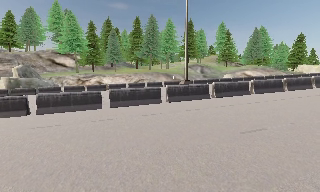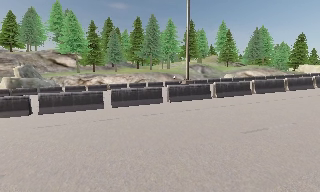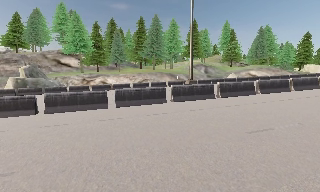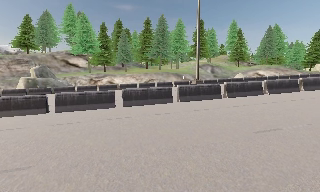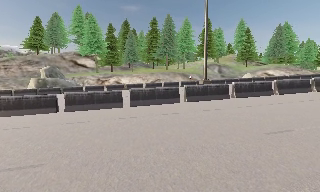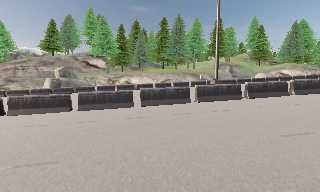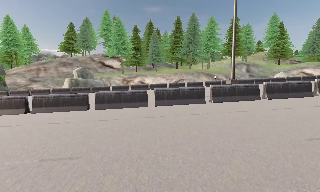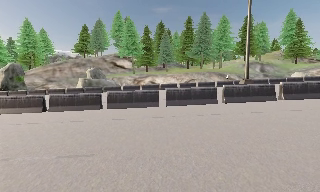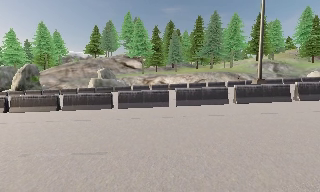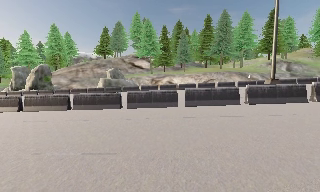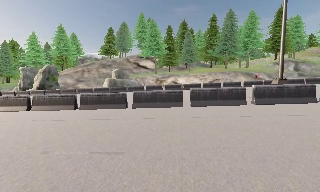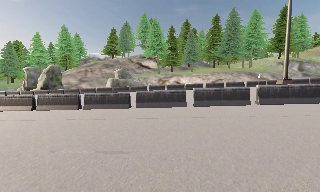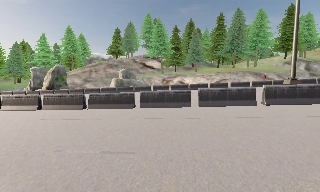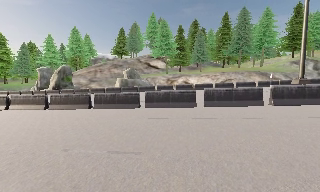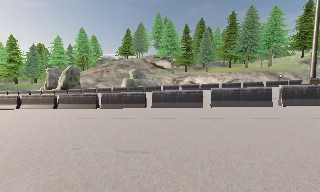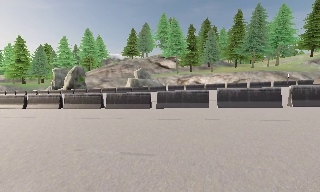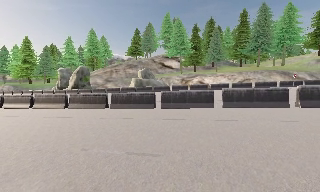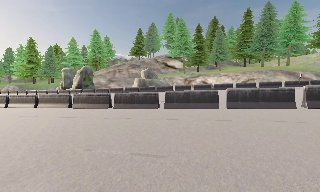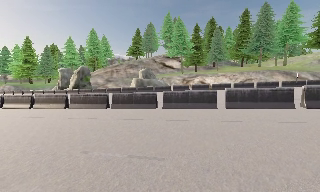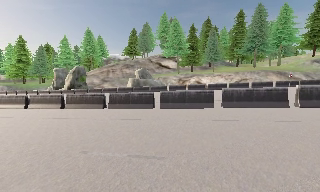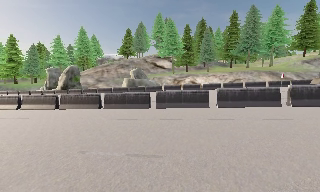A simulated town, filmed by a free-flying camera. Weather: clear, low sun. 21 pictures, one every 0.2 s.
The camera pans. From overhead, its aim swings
counterclockwise.
The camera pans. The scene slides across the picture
to the right.
0.0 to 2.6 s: The camera pans to its left, which is counterclockwise from overhead, by about 30 degrees. It travels to its left, about 0.5 m, so close, fixed things drift to the right.
2.6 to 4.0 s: The camera shifts only a little, or ends up much as it began.
The film runs backward here.
